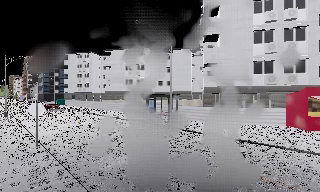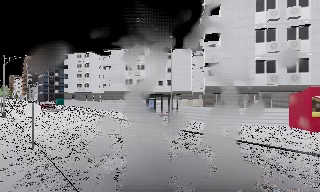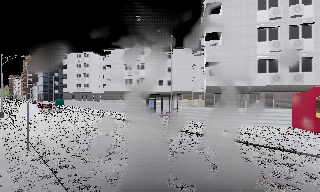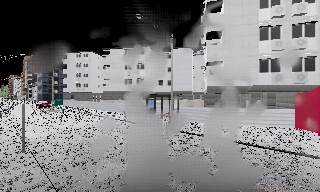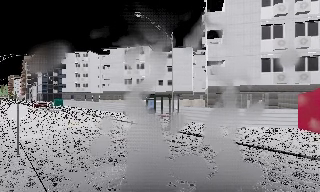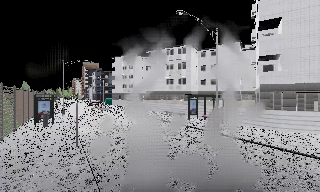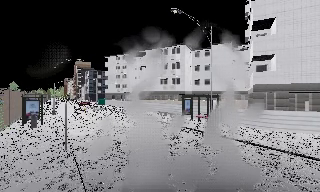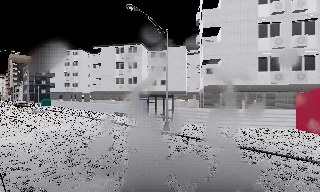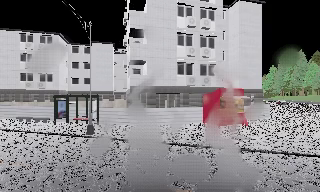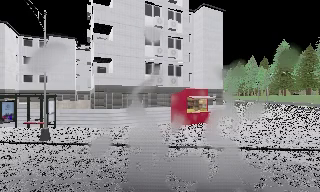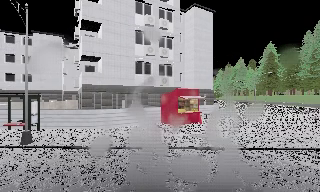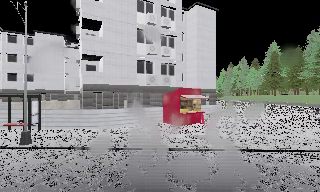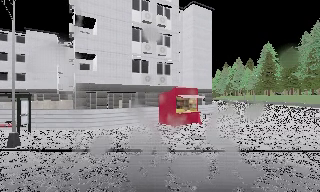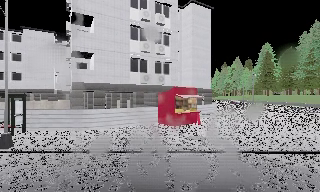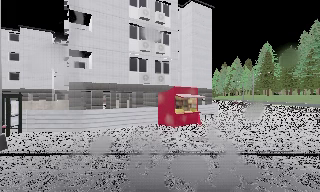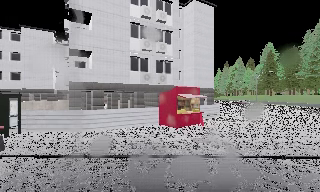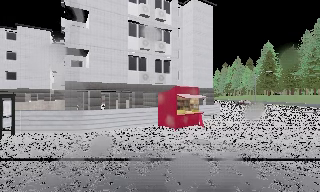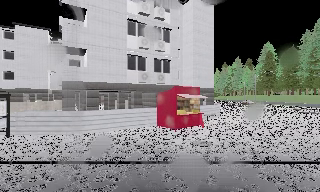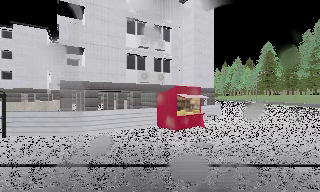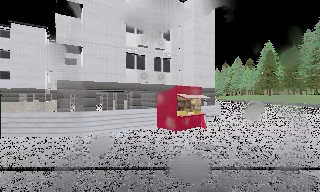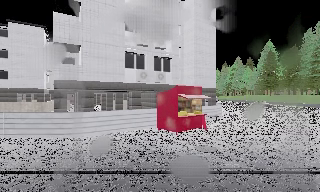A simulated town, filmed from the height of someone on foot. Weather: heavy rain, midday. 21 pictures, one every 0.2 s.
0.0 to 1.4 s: The camera travels forward, about 2 m, so what stands in front looms larger.
1.4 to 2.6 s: The camera pans to its right, which is clockwise from overhead, by about 40 degrees. It travels forward, about 1.5 m.
2.6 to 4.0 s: The camera travels forward, about 2 m, so what stands in front looms larger.
The film runs forward here.
